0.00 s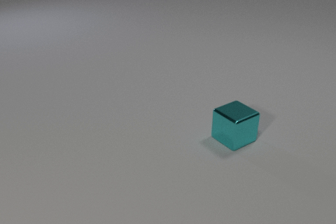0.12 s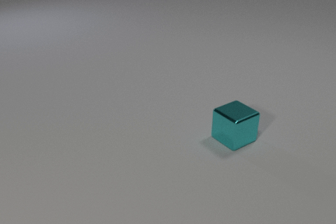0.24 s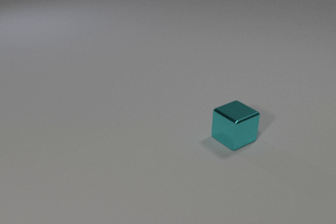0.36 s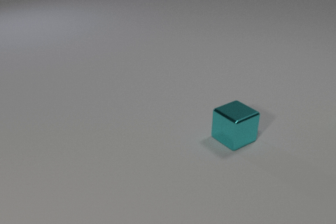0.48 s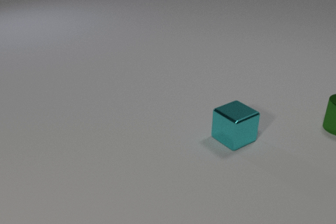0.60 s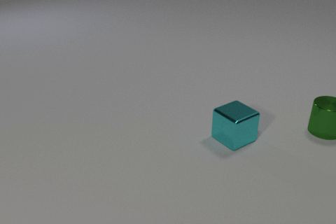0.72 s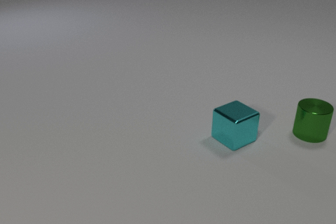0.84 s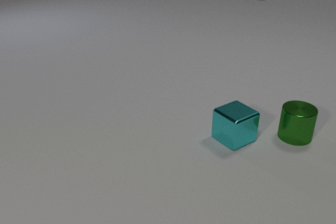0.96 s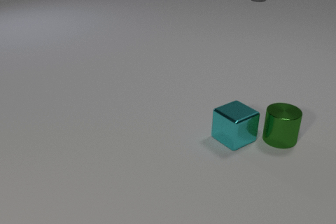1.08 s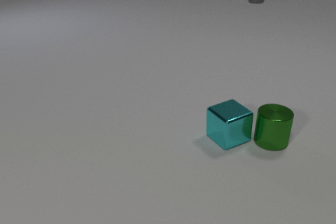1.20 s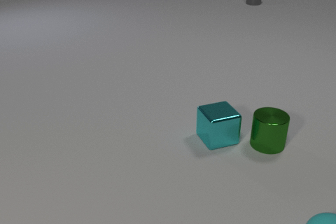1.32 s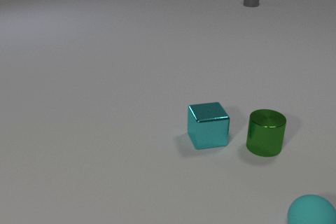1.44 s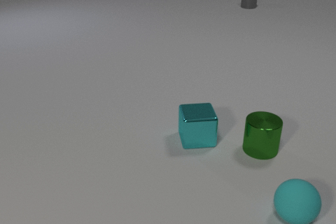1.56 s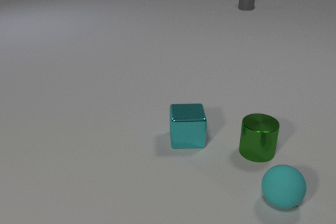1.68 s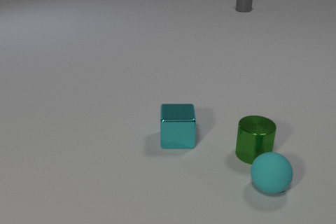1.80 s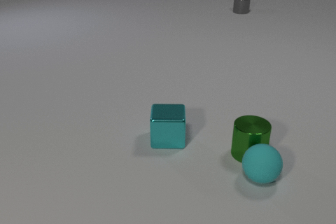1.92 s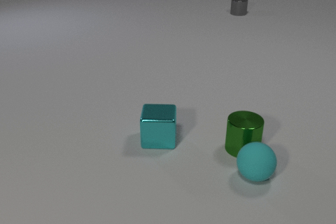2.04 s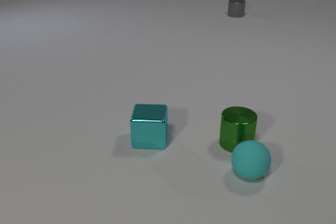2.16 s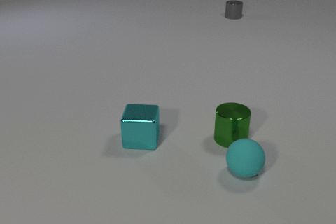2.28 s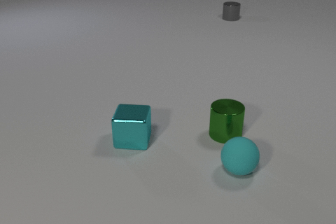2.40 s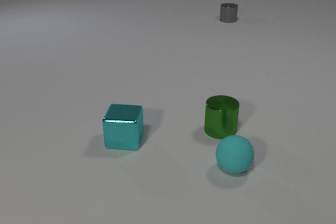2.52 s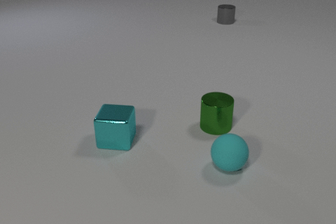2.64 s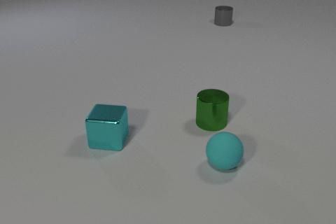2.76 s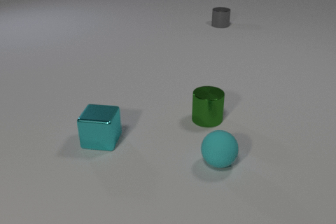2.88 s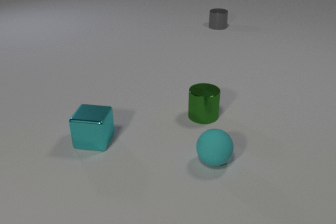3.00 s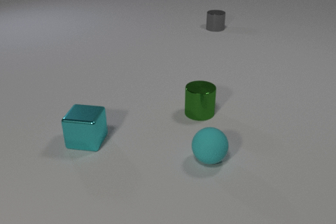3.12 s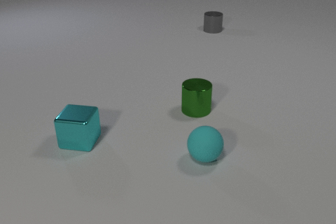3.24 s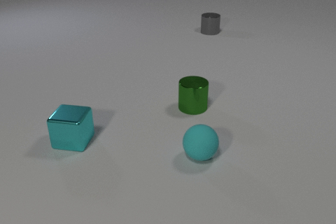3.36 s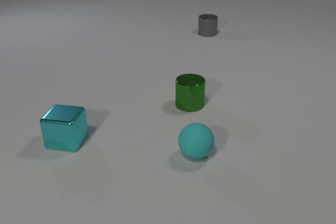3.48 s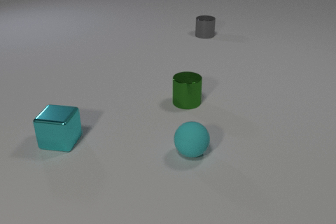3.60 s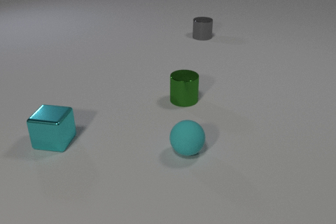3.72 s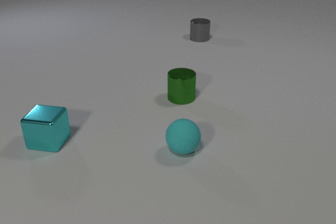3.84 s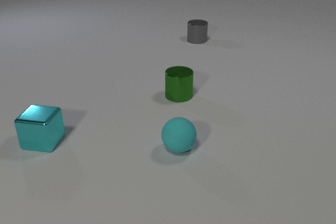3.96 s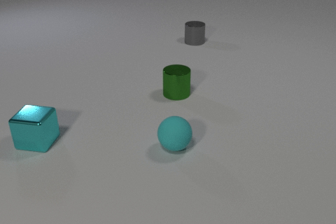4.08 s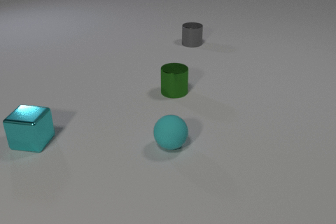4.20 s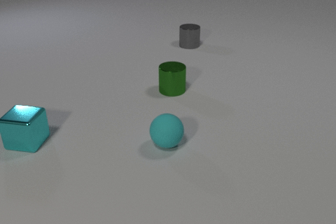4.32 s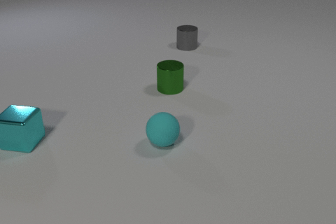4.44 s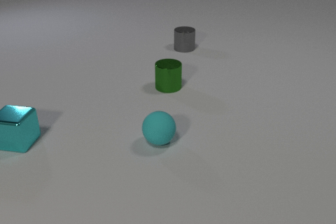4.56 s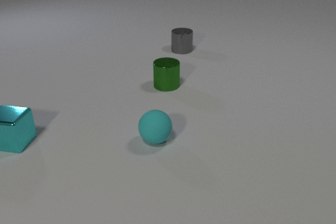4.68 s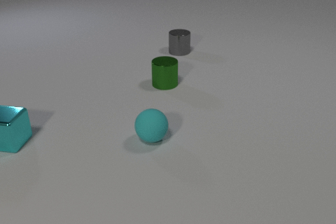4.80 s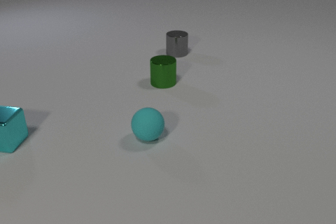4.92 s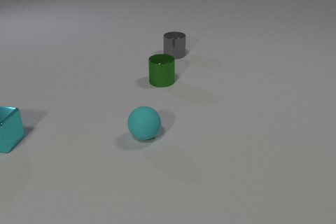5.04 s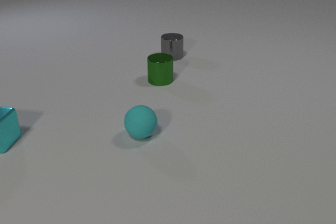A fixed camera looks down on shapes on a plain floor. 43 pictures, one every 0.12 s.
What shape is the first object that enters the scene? cylinder.
How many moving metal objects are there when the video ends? 3.
Are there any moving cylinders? yes.
0.00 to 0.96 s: The green metal cylinder comes in at the right edge, slides to the left and toward the camera. The gray metal cylinder comes in at the top edge, slides toward the camera.
0.96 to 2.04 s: The green metal cylinder slides to the left and toward the camera. The cyan metal cube slides to the left, spins clockwise seen from above by about 45 degrees, its near face sliding to the left. The cyan rubber sphere comes in at the bottom edge, rolls away from the camera and to the left. The gray metal cylinder slides toward the camera. The green metal cylinder and the cyan metal cube collide. The green metal cylinder and the cyan rubber sphere collide.
2.04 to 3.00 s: The green metal cylinder slides away from the camera and to the left. The cyan metal cube slides to the left. The cyan rubber sphere rolls to the left and away from the camera. The gray metal cylinder slides toward the camera and to the left.
3.00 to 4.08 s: The green metal cylinder slides away from the camera and to the left. The cyan metal cube slides to the left. The cyan rubber sphere rolls to the left and away from the camera. The gray metal cylinder slides toward the camera and to the left.
4.08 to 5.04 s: The green metal cylinder slides away from the camera and to the left. The cyan metal cube slides to the left. The cyan rubber sphere rolls to the left and away from the camera. The gray metal cylinder slides toward the camera and to the left.
